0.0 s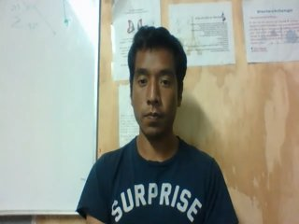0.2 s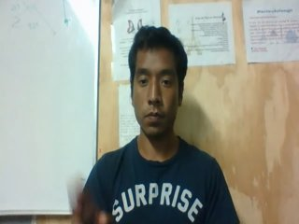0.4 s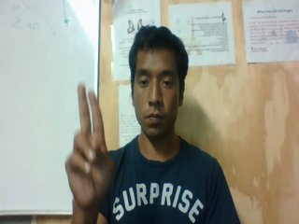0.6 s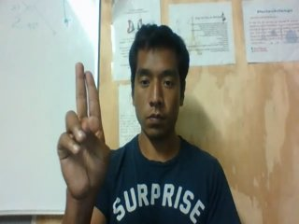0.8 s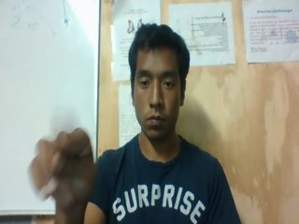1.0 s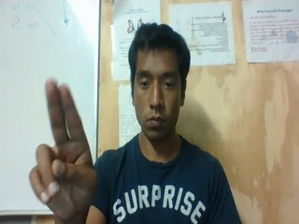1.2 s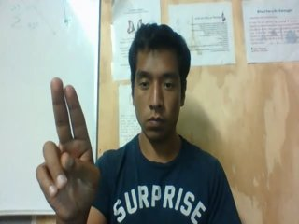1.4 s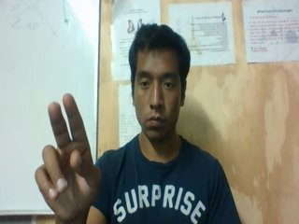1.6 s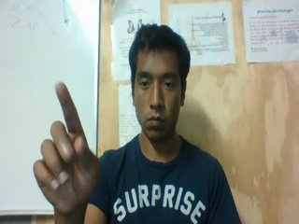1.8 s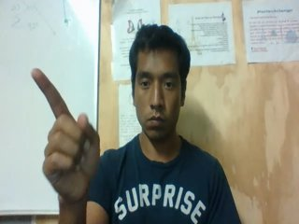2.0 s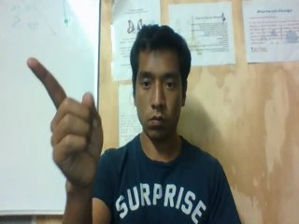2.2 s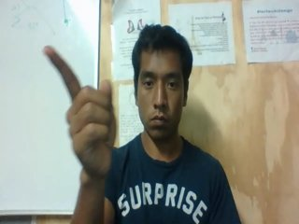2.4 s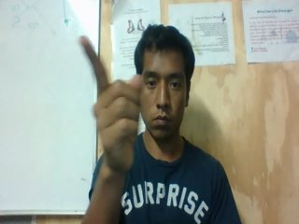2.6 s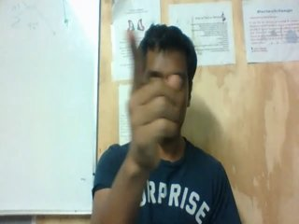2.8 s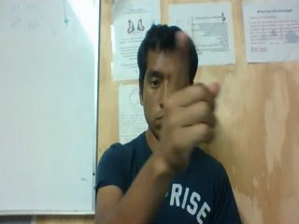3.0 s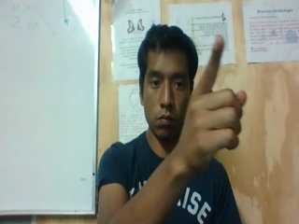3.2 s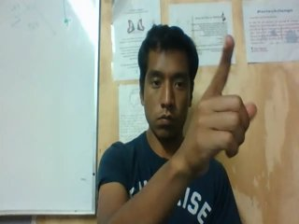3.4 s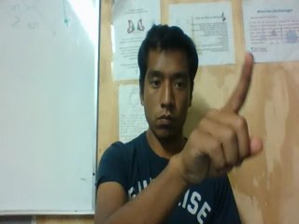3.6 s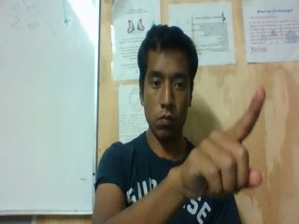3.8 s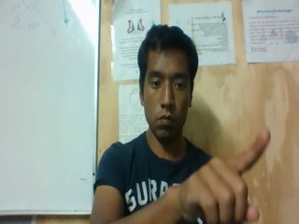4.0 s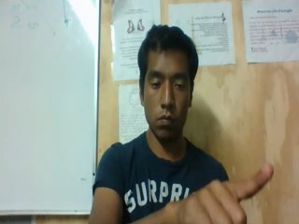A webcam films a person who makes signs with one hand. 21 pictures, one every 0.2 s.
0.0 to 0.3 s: Non-gesture.
0.4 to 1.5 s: Click with two fingers.
1.6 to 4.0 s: Pointing with one finger.
